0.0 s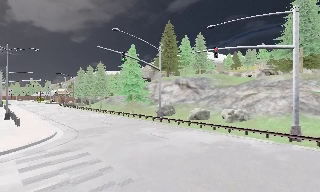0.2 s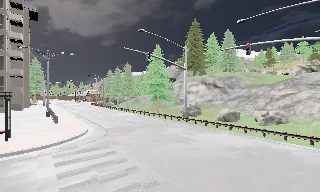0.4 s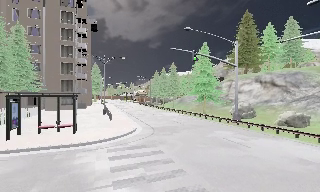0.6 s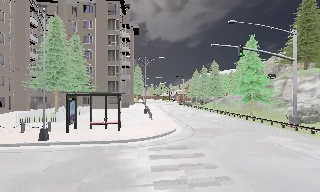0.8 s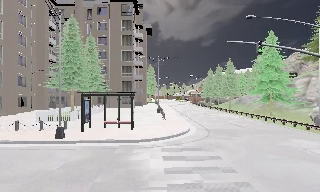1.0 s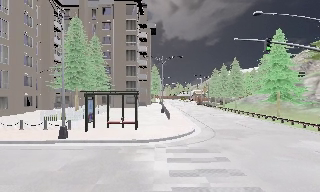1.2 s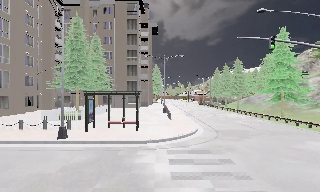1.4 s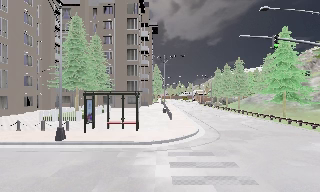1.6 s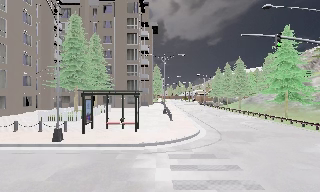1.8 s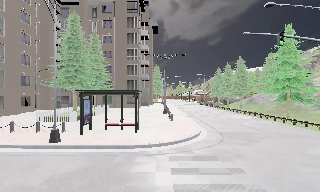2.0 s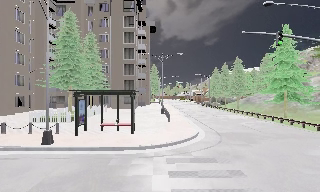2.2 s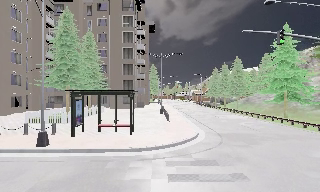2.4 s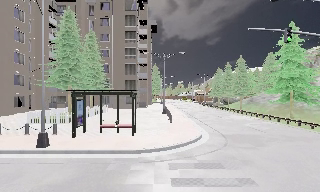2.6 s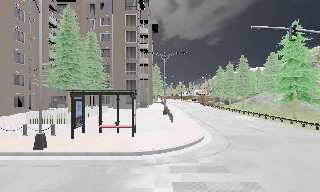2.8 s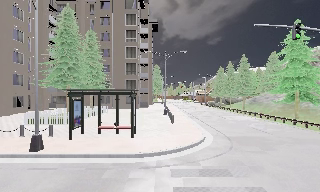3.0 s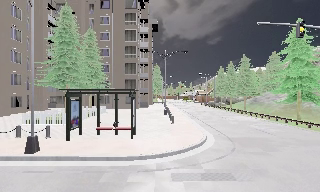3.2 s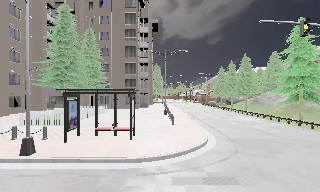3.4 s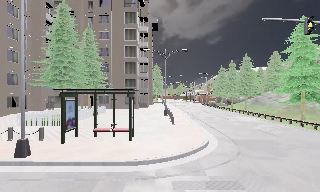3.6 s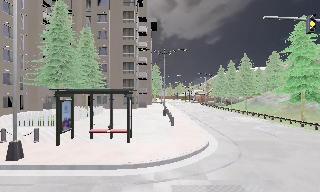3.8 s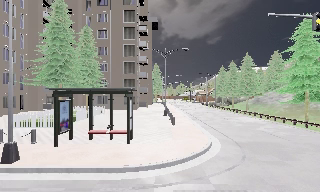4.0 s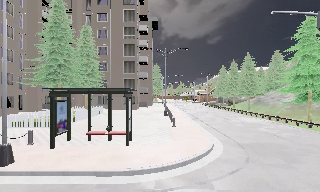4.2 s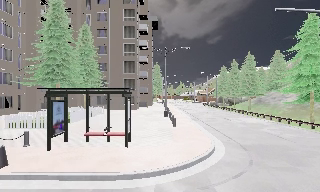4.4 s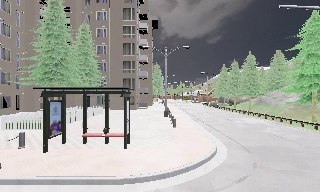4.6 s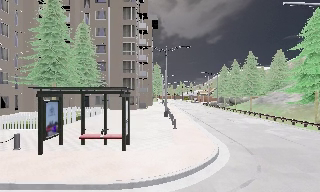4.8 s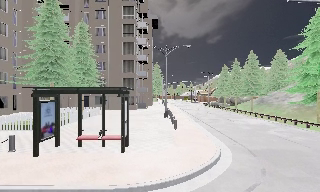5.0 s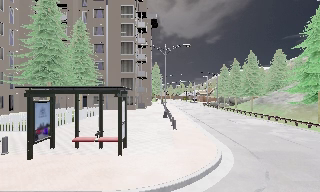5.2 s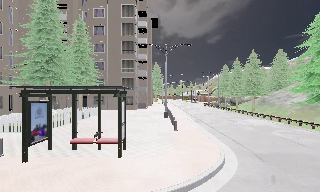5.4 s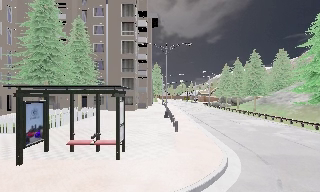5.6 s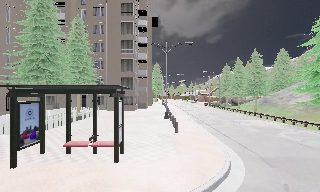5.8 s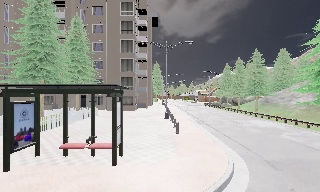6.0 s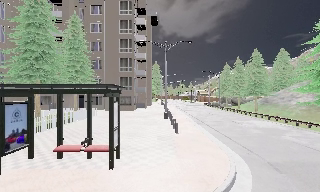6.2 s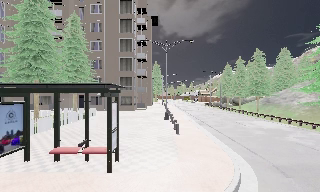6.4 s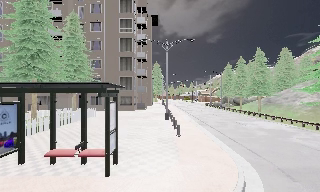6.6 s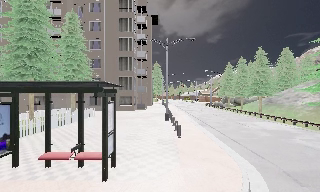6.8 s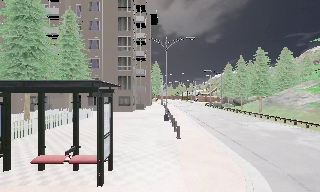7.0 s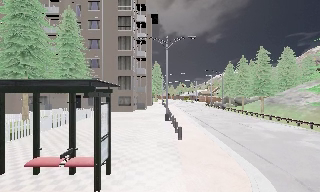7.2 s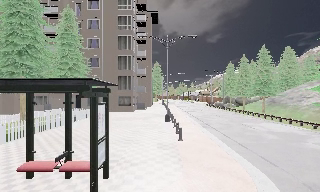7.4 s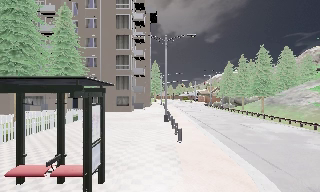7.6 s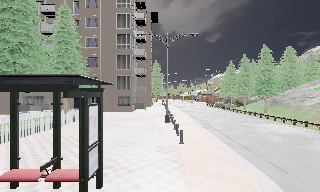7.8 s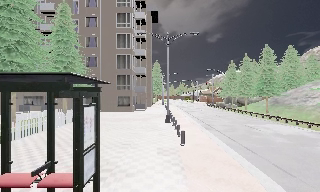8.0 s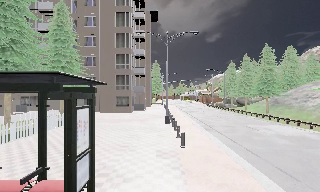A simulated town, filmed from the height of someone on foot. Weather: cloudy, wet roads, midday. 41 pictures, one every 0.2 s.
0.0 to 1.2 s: The camera swings to its left by about 45 degrees, and the scene slides to the right. It travels forward, about 1.5 m.
1.2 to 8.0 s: The camera travels forward, about 8 m, so what stands in front looms larger.
The film runs forward here.
